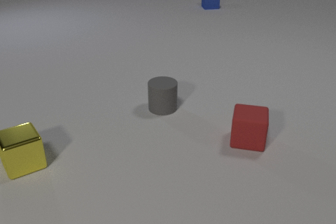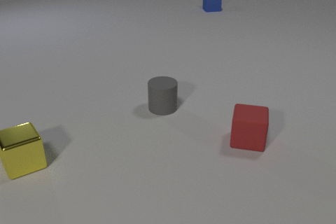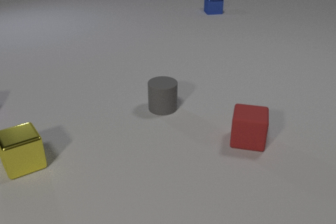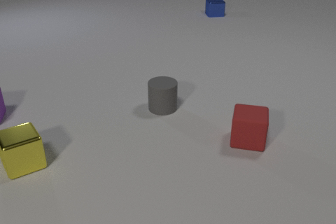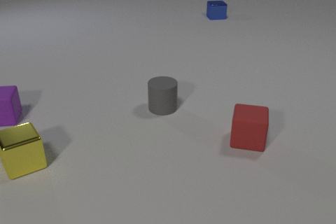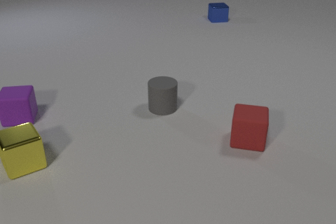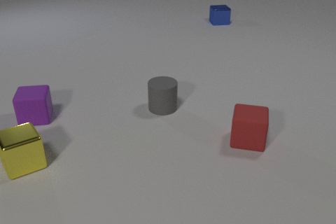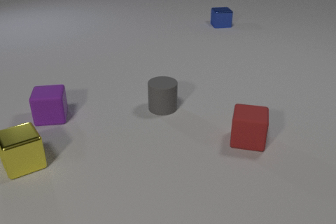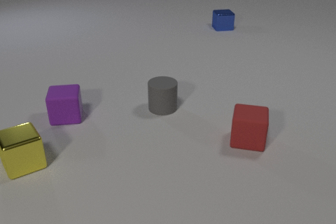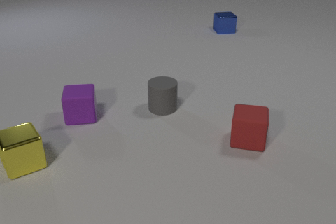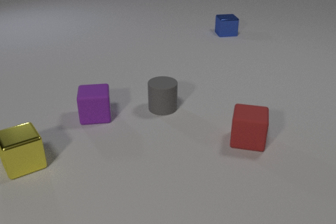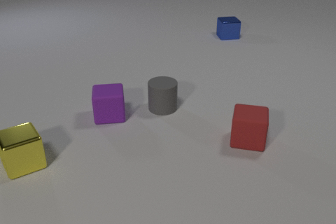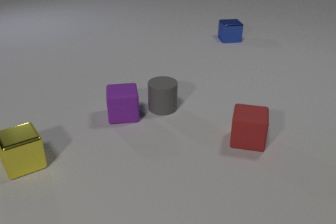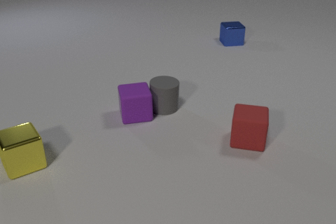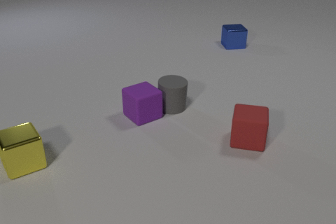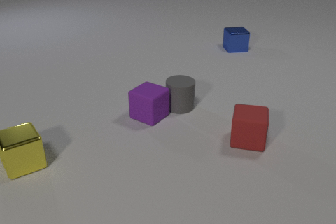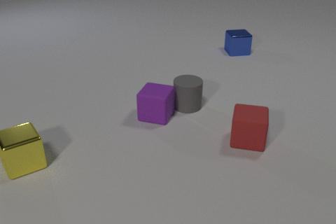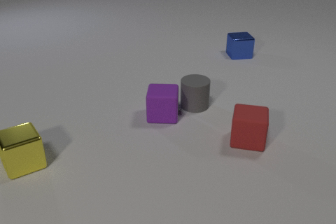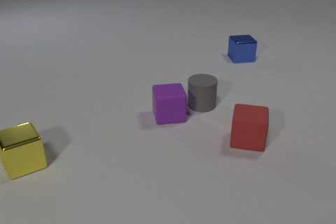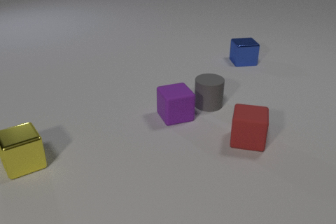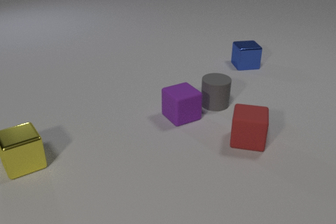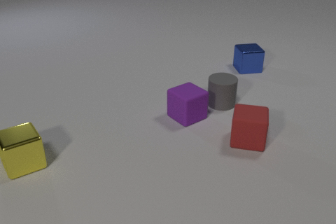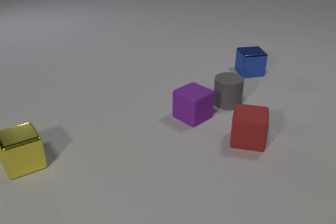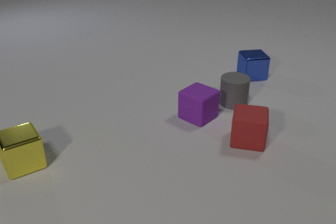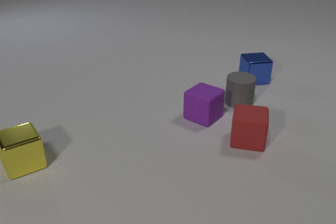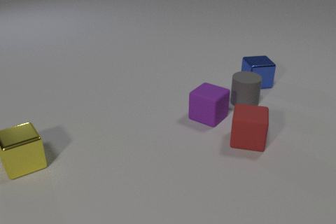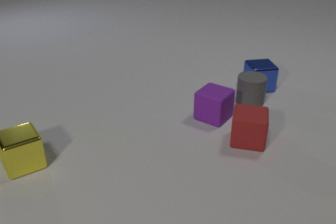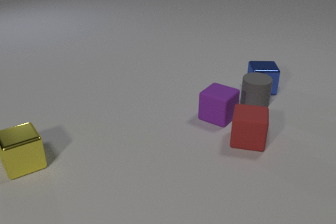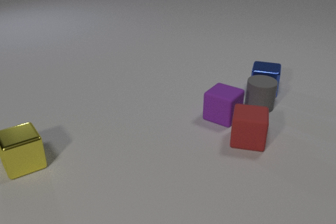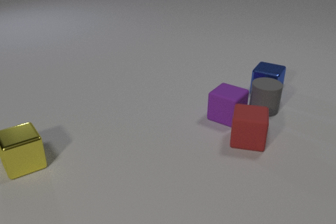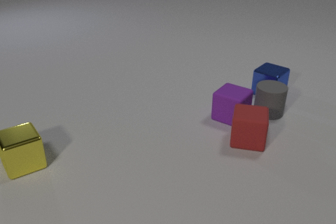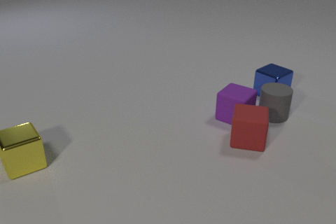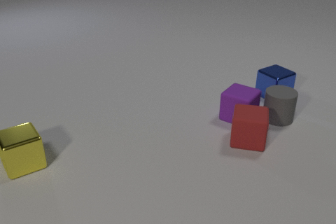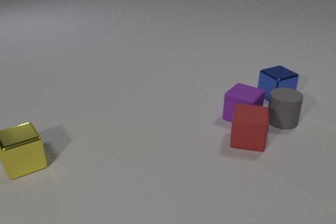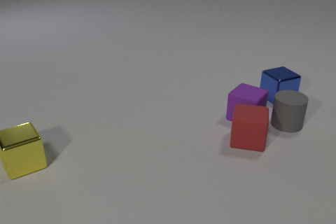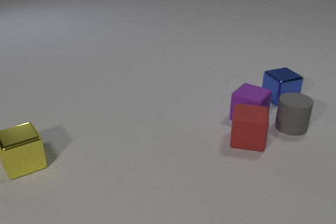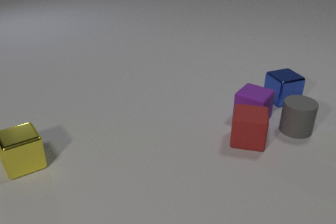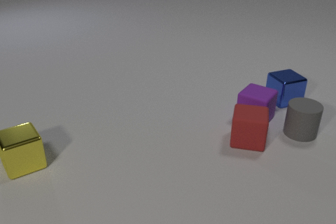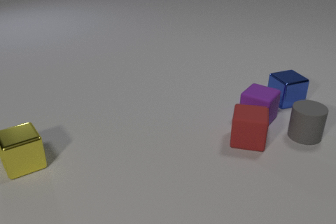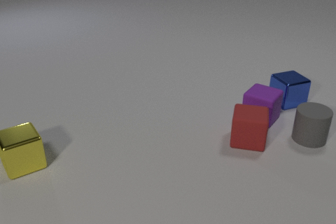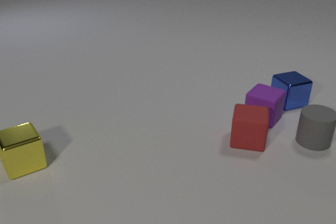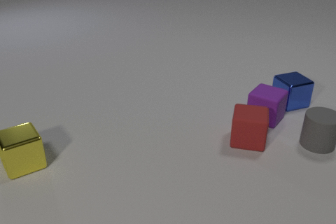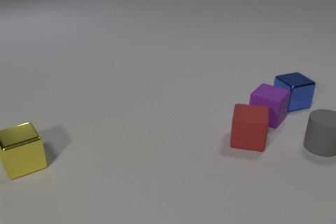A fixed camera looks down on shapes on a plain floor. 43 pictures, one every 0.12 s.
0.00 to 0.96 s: The purple rubber cube comes in at the left edge, slides to the right. The blue metal cube slides toward the camera.
0.96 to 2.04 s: The purple rubber cube slides to the right, spins counterclockwise seen from above by about 75 degrees, its near face sliding to the right. The gray rubber cylinder slides to the right. The blue metal cube slides toward the camera. The purple rubber cube and the gray rubber cylinder collide.
2.04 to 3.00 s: The purple rubber cube slides to the right, spins so that its near face slides to the right, counterclockwise seen from above. The gray rubber cylinder slides to the right. The blue metal cube slides toward the camera.
3.00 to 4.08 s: The purple rubber cube slides to the right. The gray rubber cylinder slides to the right and toward the camera. The blue metal cube slides toward the camera and to the right, spins so that its near face slides to the left, clockwise seen from above. The gray rubber cylinder and the blue metal cube collide.
4.08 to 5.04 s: The purple rubber cube slides to the right. The gray rubber cylinder slides to the right and toward the camera. The blue metal cube slides to the right and toward the camera.
How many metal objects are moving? 1.
How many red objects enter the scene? 0.
Are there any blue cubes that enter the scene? no.
